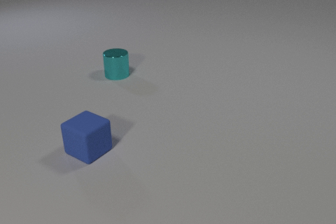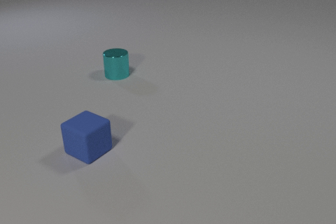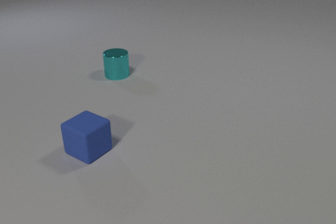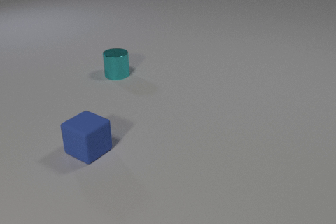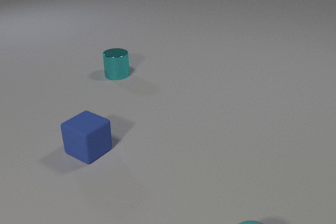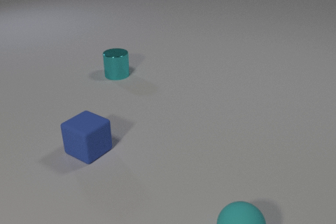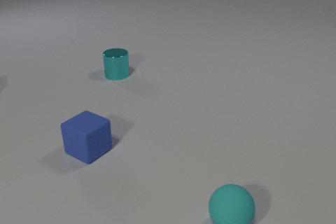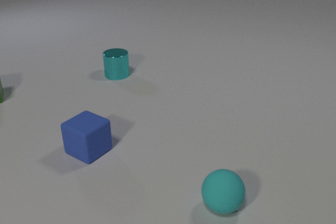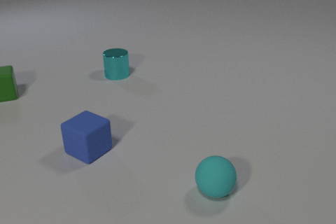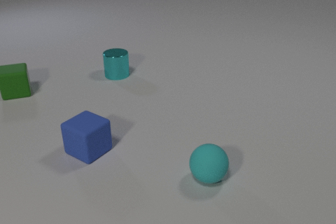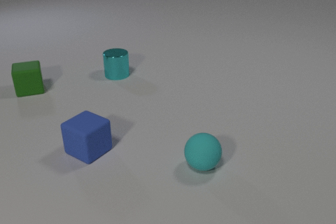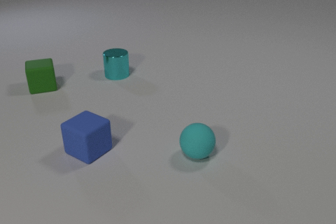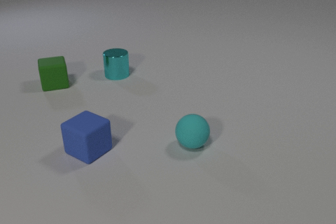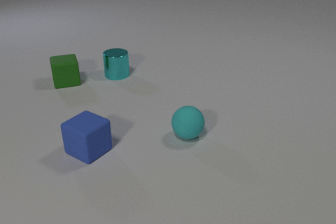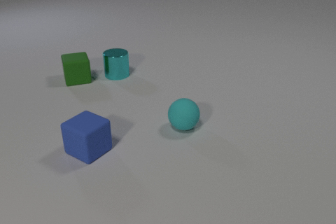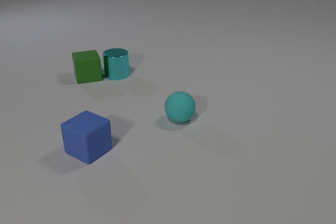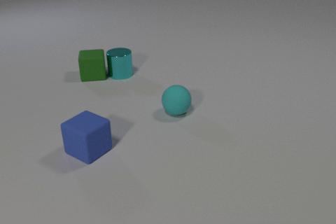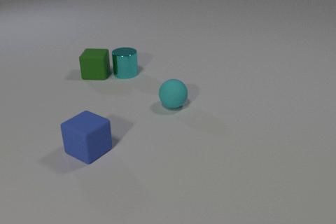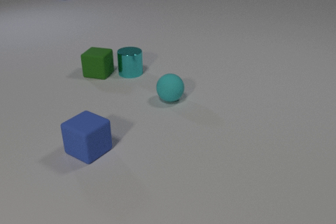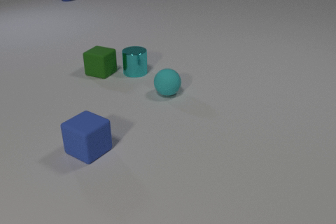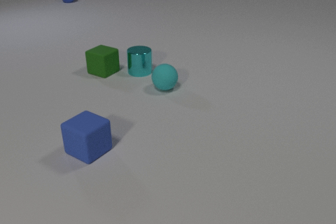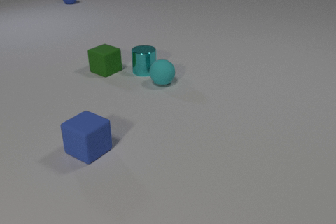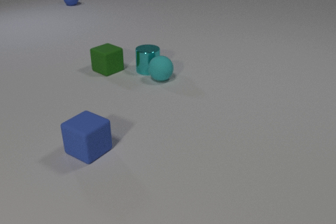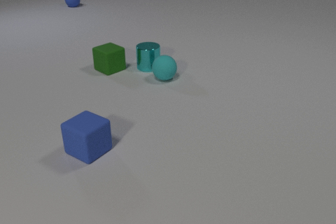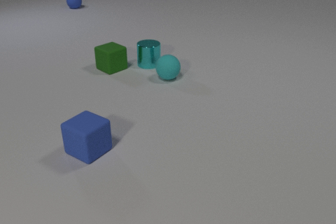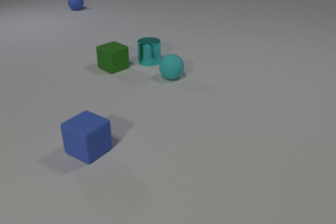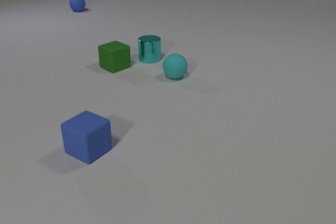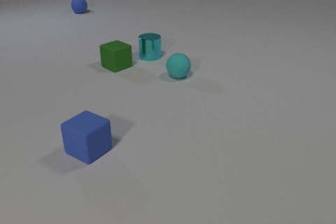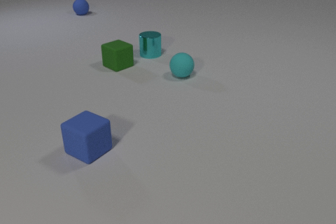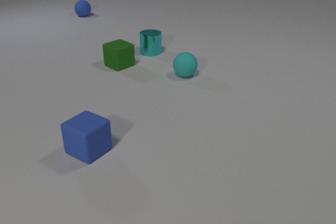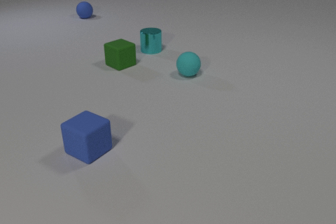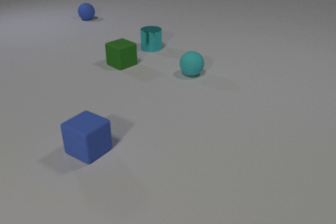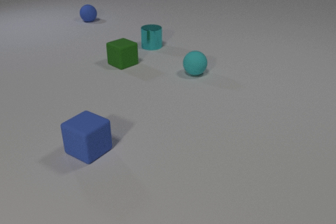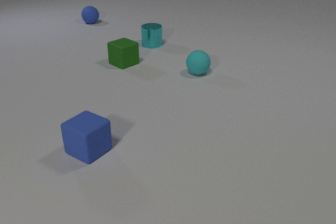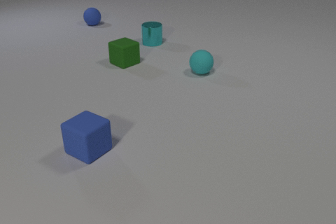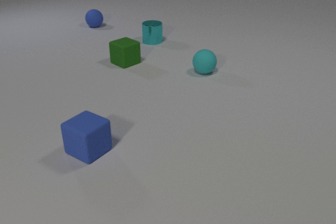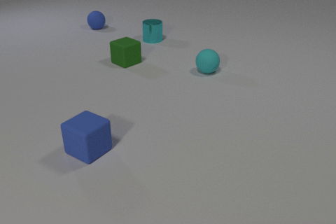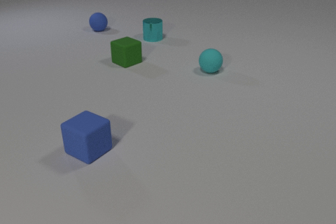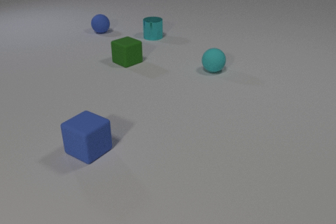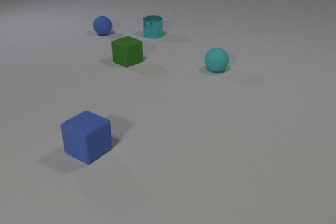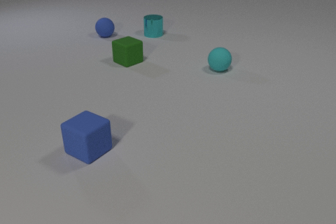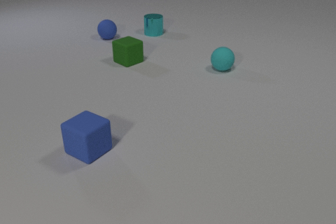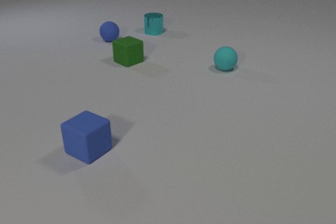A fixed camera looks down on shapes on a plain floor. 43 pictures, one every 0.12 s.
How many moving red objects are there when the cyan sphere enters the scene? 0.
What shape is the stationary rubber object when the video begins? cube.
Are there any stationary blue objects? yes.
0.00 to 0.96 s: The green rubber cube comes in at the left edge, slides to the right. The cyan rubber sphere comes in at the bottom edge, rolls away from the camera and to the left.
0.96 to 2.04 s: The green rubber cube slides to the right, spins clockwise seen from above by about 15 degrees, its near face sliding to the left. The cyan metal cylinder slides to the right. The cyan rubber sphere rolls away from the camera. The green rubber cube and the cyan metal cylinder collide.
2.04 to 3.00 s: The green rubber cube slides to the right and away from the camera, spins so that its near face slides to the left, clockwise seen from above. The cyan metal cylinder slides away from the camera and to the right. The blue rubber sphere comes in at the top edge, rolls toward the camera. The cyan rubber sphere rolls away from the camera. The cyan metal cylinder and the cyan rubber sphere collide.
3.00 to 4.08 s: The green rubber cube slides to the right and away from the camera. The cyan metal cylinder slides away from the camera. The blue rubber sphere rolls toward the camera. The cyan rubber sphere rolls to the right and away from the camera.
4.08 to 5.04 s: The cyan metal cylinder slides away from the camera. The blue rubber sphere rolls toward the camera. The cyan rubber sphere rolls to the right and away from the camera.
